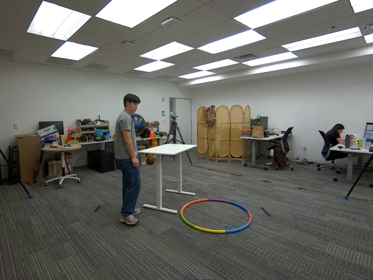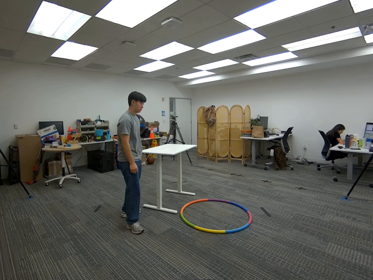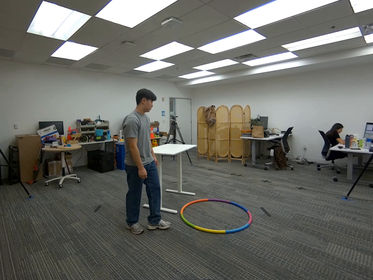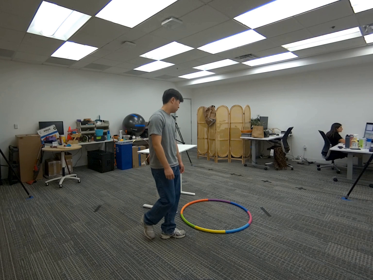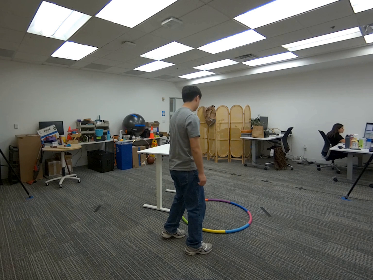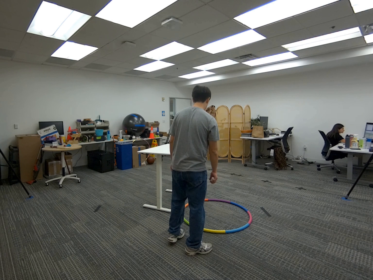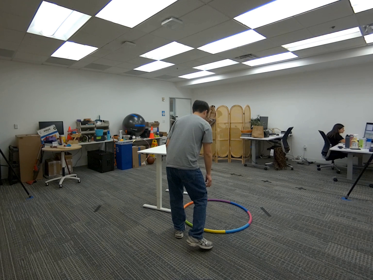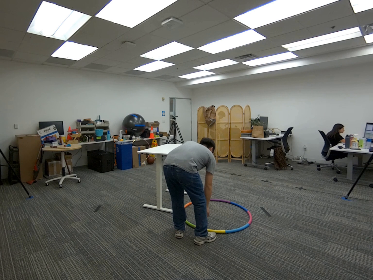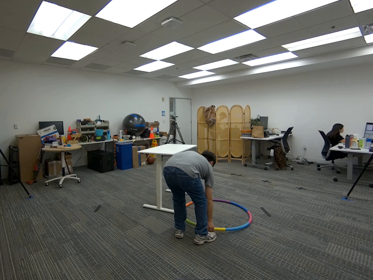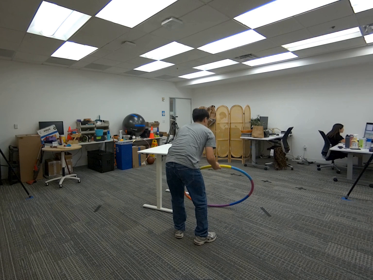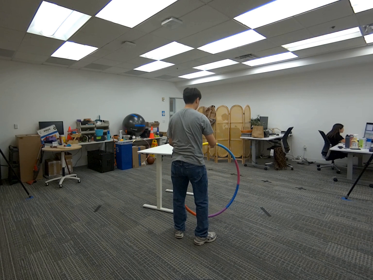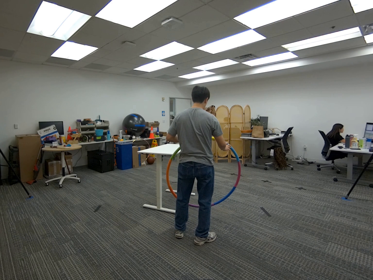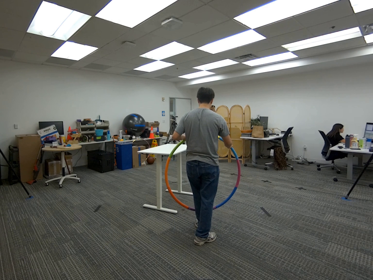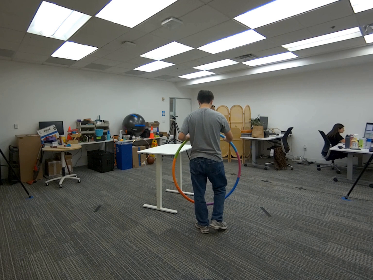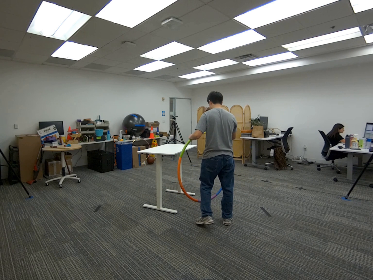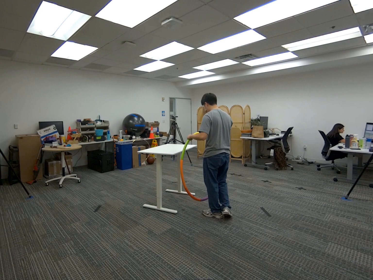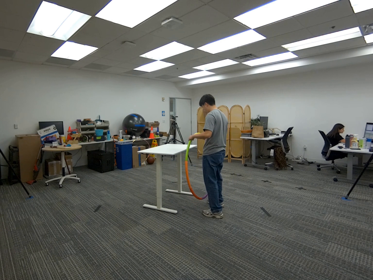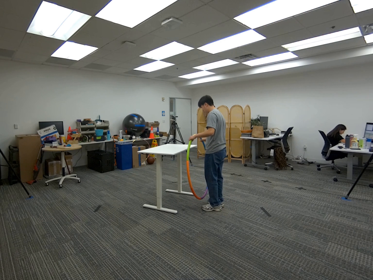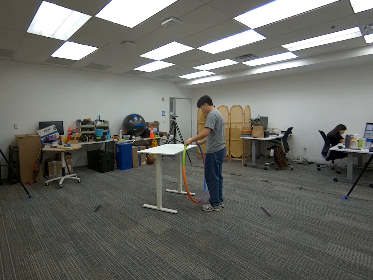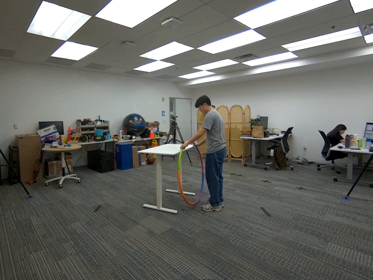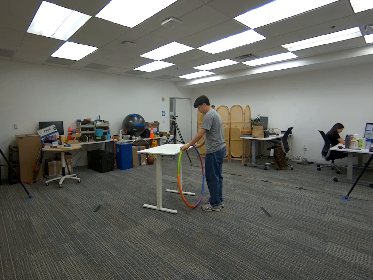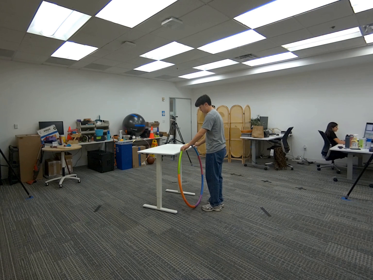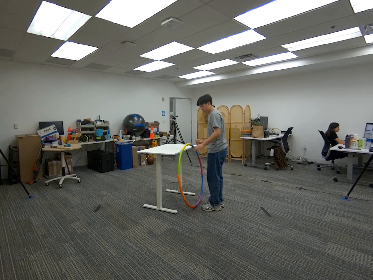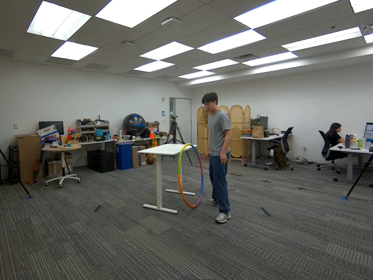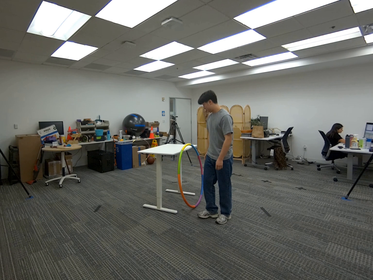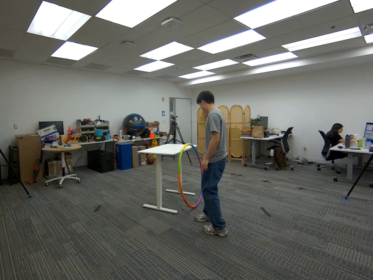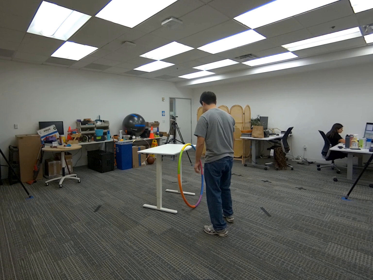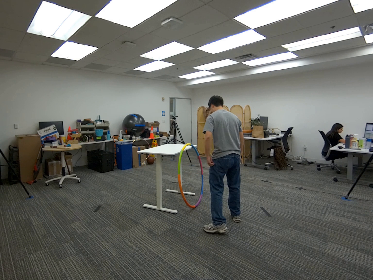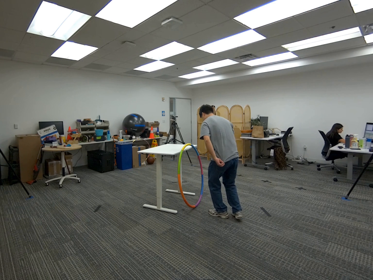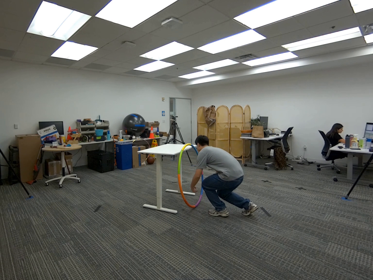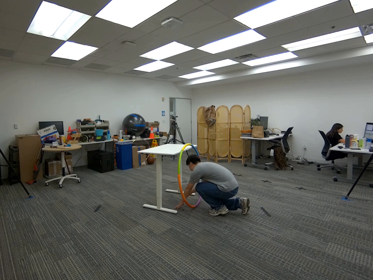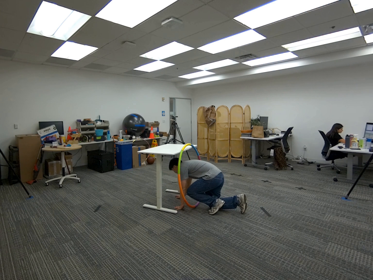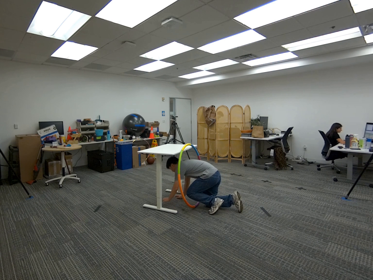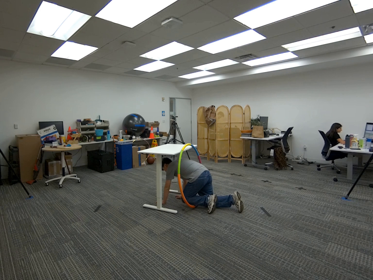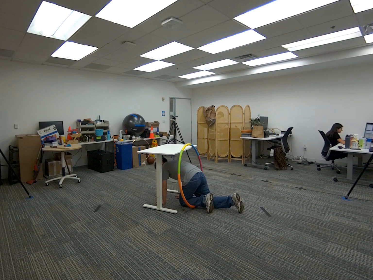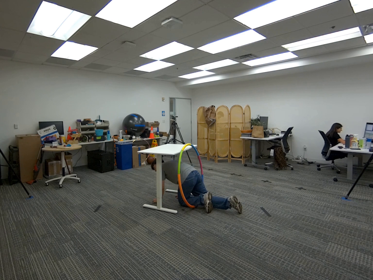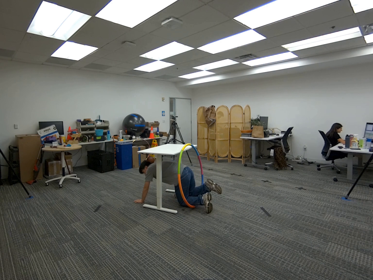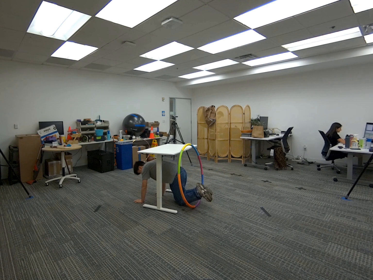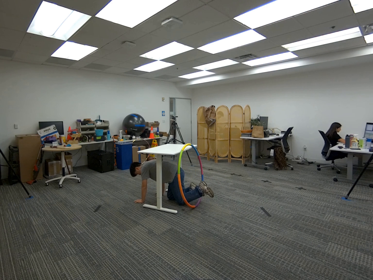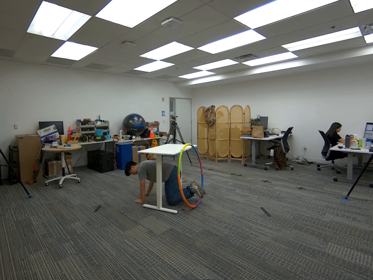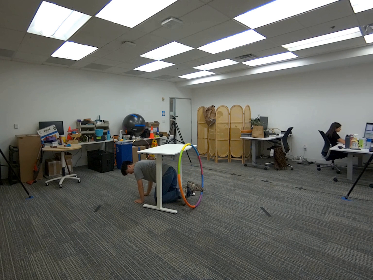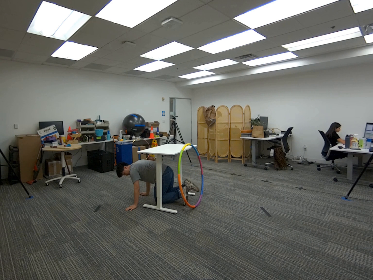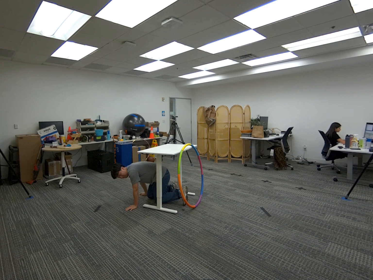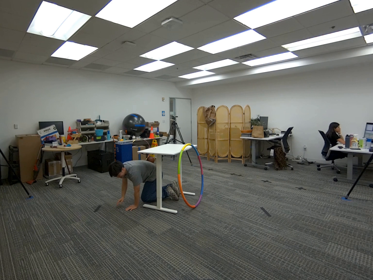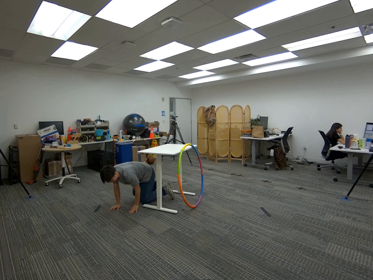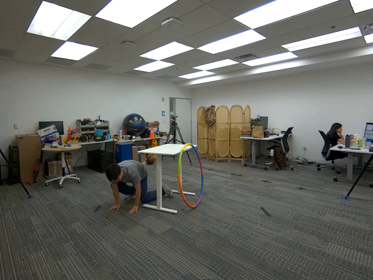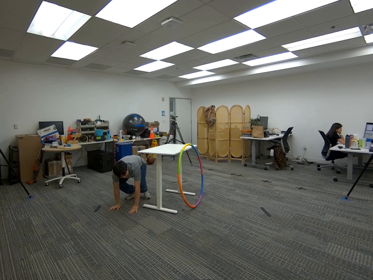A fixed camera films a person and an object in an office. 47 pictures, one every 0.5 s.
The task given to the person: Walk over to the hula hoop on the floor and place it against the white desk. Crawl through the hula hoop and stand up.
